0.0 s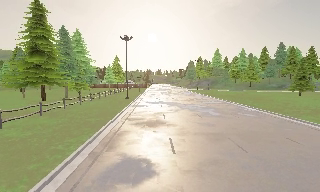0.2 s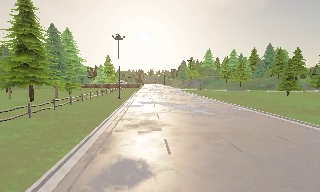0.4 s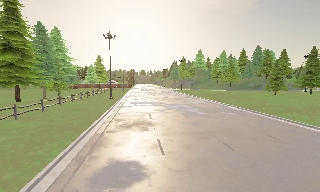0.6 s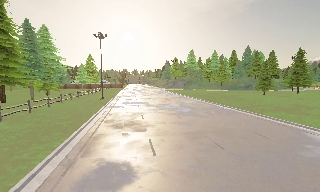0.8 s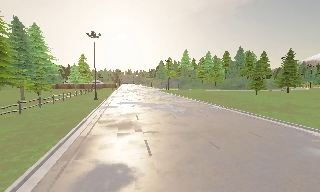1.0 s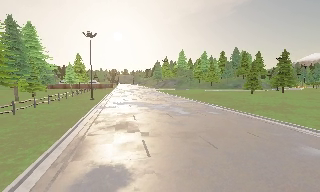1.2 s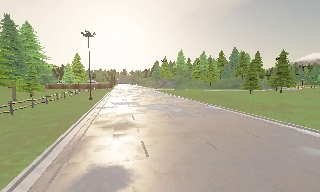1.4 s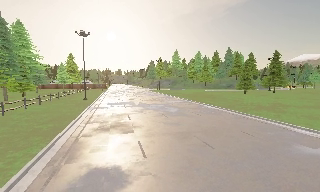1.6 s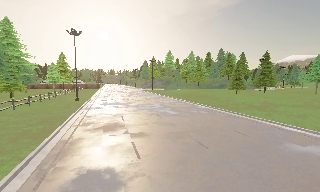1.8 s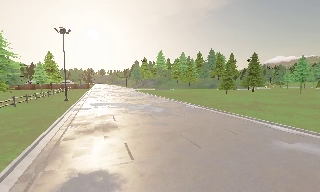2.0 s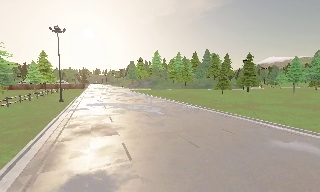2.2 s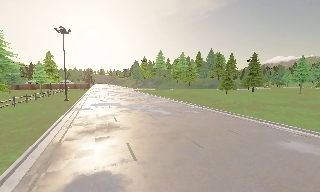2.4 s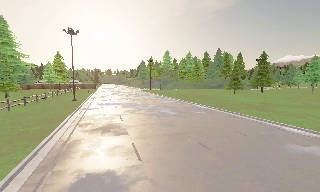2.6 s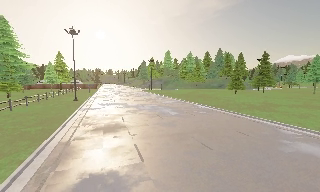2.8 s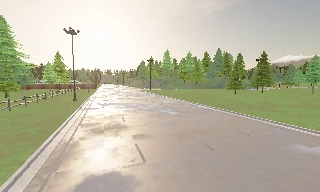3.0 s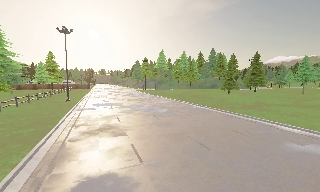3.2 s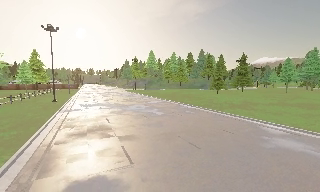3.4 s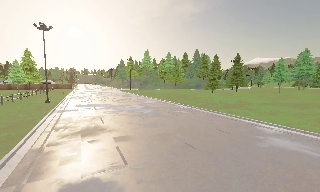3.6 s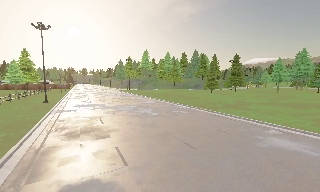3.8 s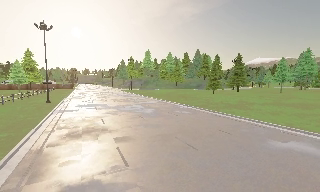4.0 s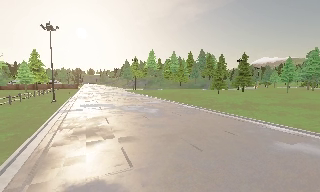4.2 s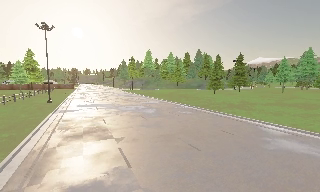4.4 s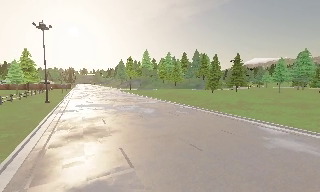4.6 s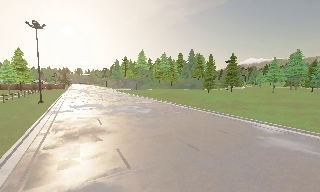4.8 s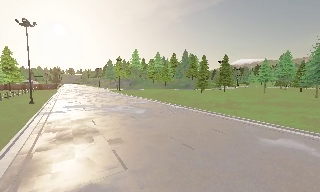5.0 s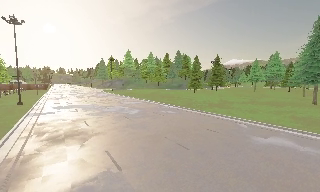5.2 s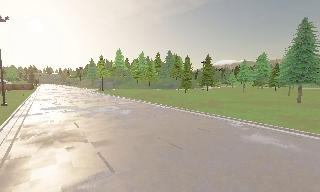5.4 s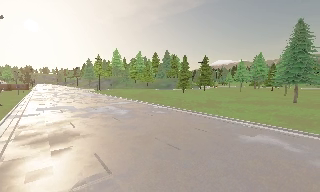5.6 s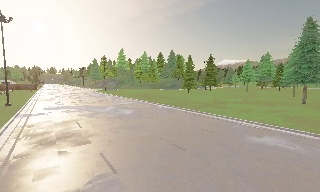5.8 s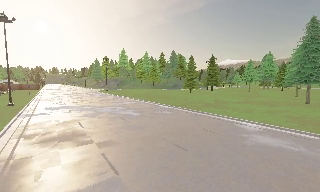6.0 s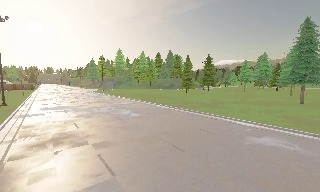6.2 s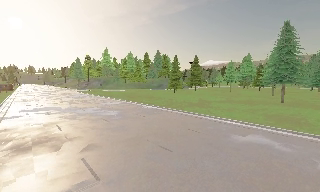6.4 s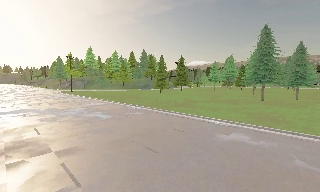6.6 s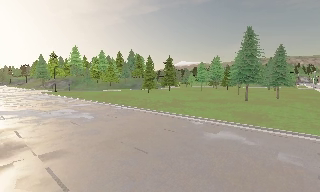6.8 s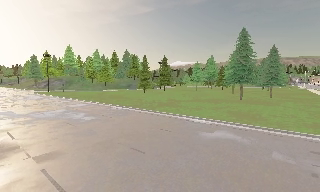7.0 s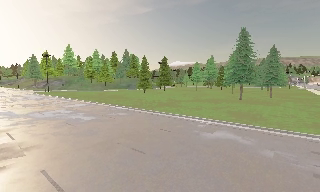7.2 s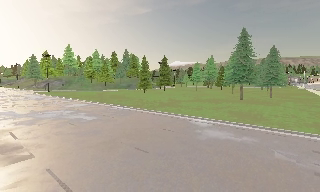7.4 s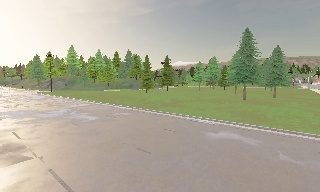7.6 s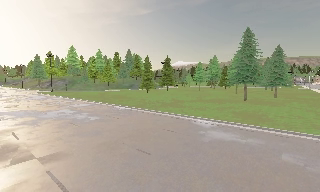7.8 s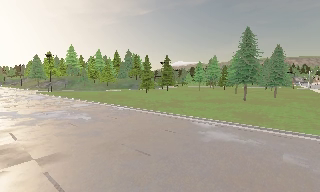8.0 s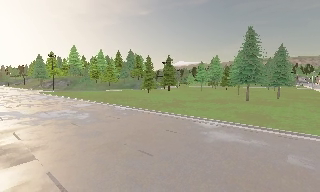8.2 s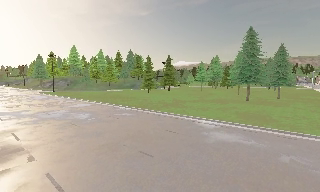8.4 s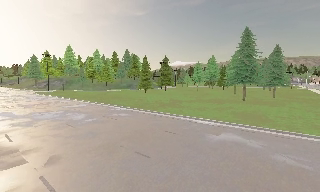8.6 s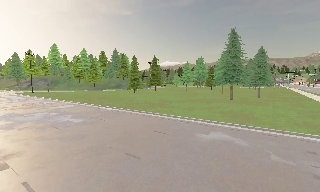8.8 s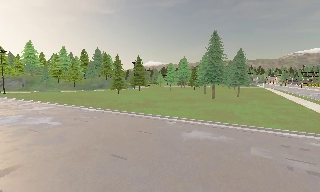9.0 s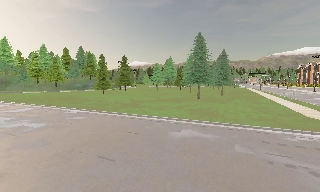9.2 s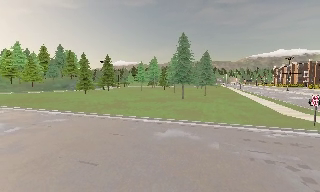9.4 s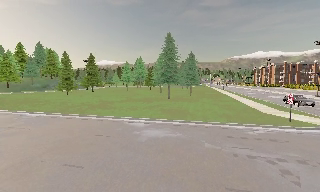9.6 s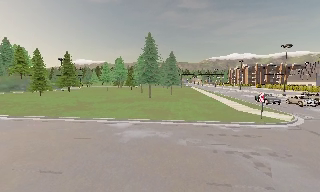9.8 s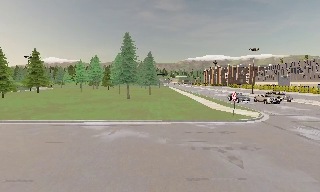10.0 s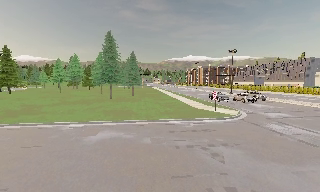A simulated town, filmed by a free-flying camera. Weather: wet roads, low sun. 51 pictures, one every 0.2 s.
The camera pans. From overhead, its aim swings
clockwise.
The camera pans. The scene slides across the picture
to the left.
0.0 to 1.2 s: The camera pans to its right, which is clockwise from overhead, by about 10 degrees.
1.2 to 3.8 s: The camera swings to its right by about 10 degrees, and the scene slides to the left. It travels to its left and forward, about 1 m.
3.8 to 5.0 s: The camera travels to its left, about 0.5 m.
5.0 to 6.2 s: The camera shifts only a little, or ends up much as it began.
6.2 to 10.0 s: The scene slides to the left, as the camera pans about 55 degrees to its right. It travels to its left and forward, about 1 m.
The film runs backward here.
